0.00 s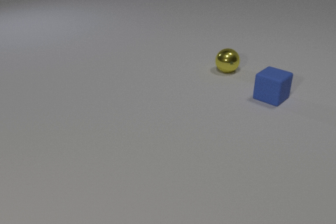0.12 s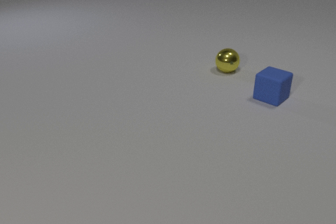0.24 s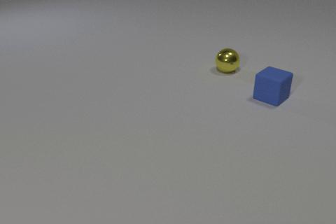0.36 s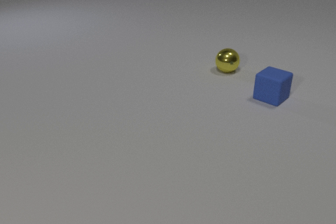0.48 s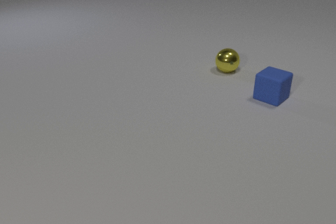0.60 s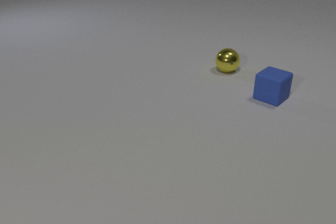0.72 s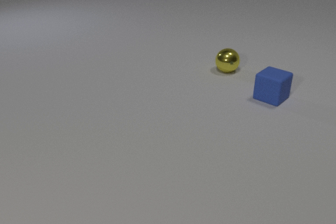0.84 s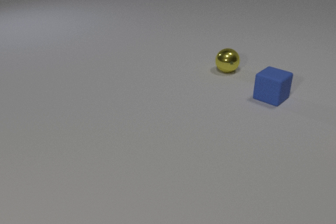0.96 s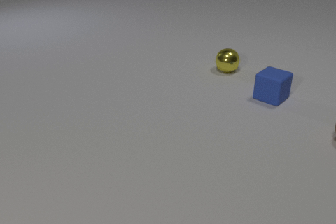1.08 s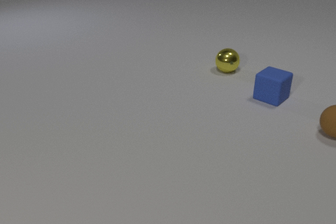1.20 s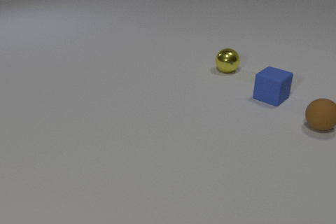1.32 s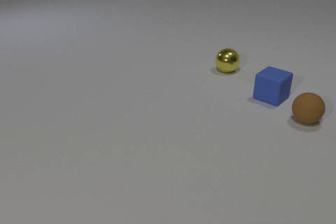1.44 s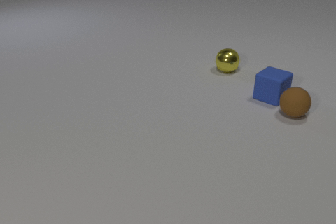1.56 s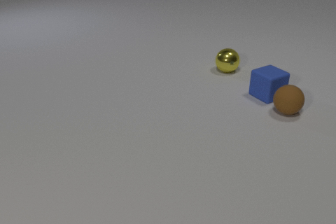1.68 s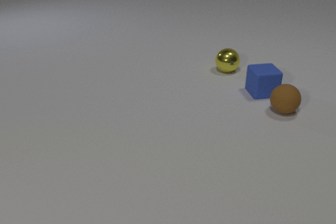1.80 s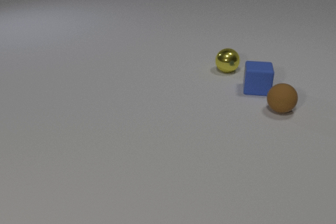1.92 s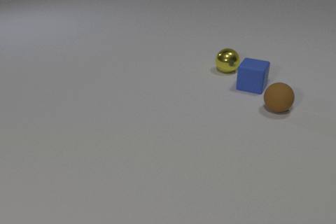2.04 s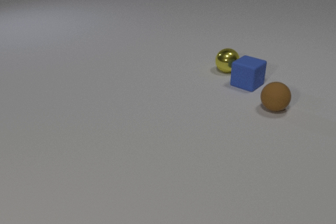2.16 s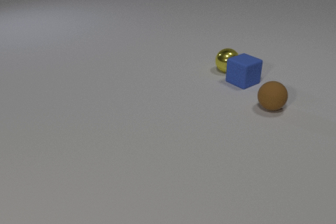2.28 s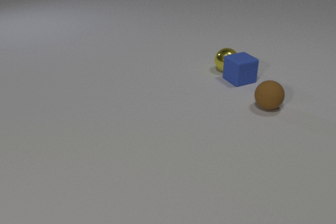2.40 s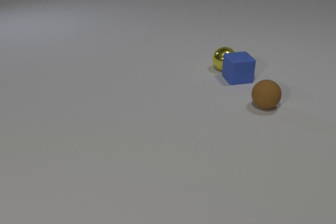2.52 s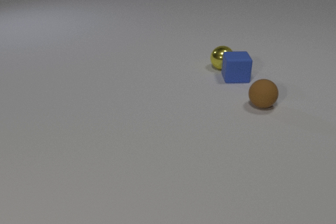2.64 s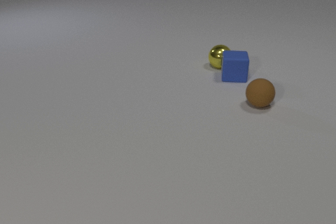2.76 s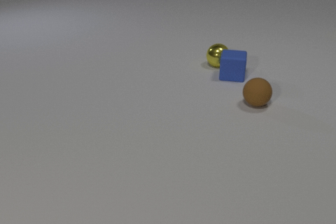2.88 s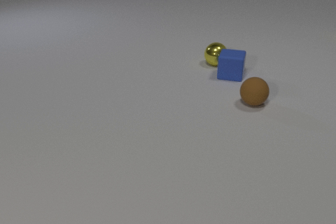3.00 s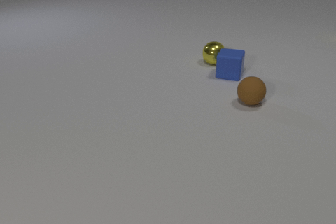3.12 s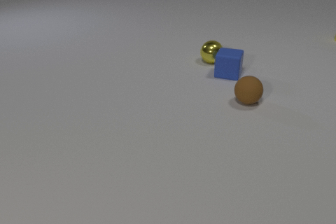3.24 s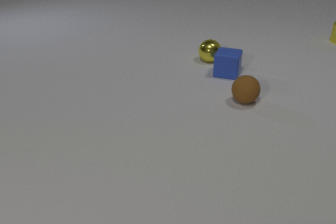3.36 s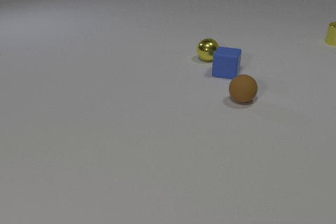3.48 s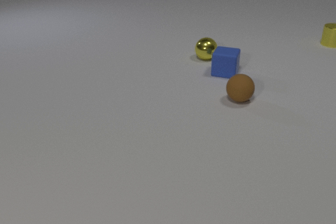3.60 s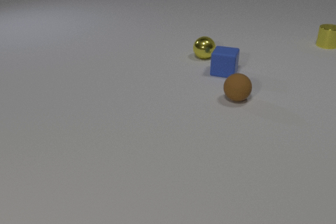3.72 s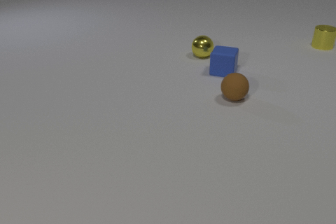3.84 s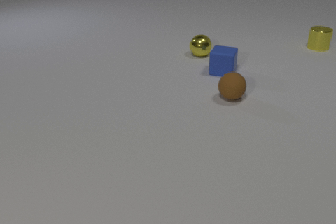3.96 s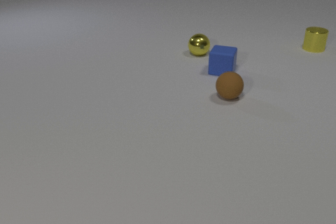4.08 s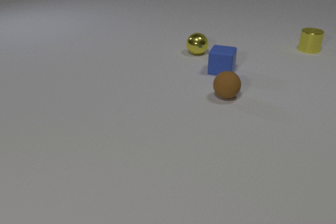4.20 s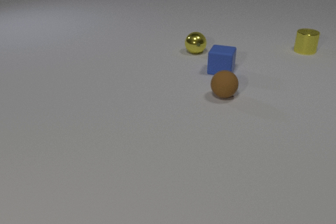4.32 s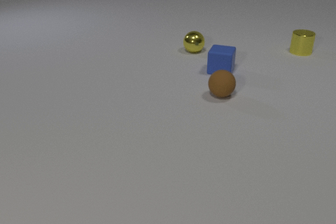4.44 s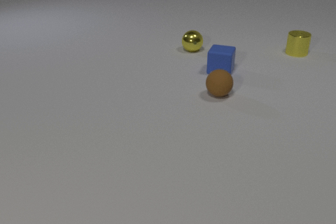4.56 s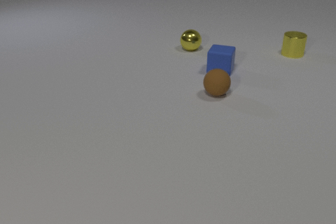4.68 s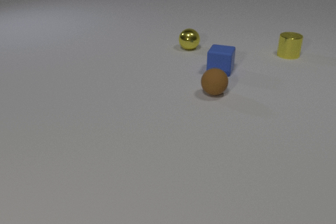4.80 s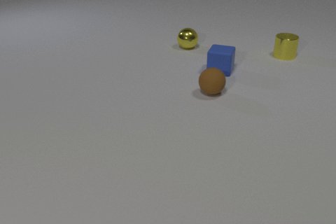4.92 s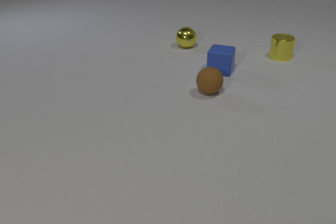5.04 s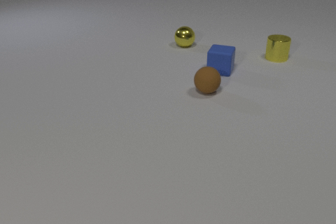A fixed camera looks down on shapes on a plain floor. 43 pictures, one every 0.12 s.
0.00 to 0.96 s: Next to nothing moves.
0.96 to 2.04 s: The brown rubber sphere rolls to the left and away from the camera. The blue rubber cube slides away from the camera and to the left, spins clockwise seen from above by about 90 degrees, its near face sliding to the left. The brown rubber sphere and the blue rubber cube collide.
2.04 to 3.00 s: The brown rubber sphere rolls to the left. The blue rubber cube slides away from the camera and to the left, spins so that its near face slides to the left, clockwise seen from above. The yellow metal sphere rolls away from the camera and to the left. The blue rubber cube and the yellow metal sphere collide.
3.00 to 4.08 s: The brown rubber sphere rolls to the left. The blue rubber cube slides away from the camera and to the left. The yellow metal sphere rolls away from the camera and to the left. The yellow metal cylinder comes in at the right edge, slides toward the camera and to the left.
4.08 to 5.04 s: The brown rubber sphere rolls to the left and away from the camera. The yellow metal sphere rolls away from the camera and to the left. The yellow metal cylinder slides toward the camera and to the left.
How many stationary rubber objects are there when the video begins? 1.
How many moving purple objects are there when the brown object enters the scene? 0.
Are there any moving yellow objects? yes.
